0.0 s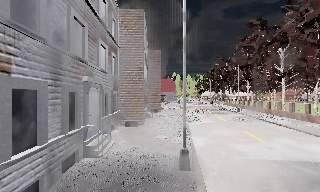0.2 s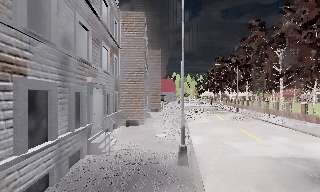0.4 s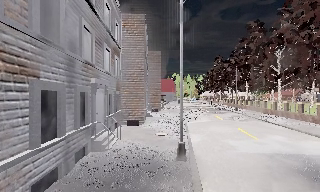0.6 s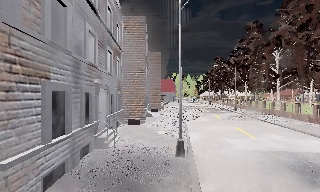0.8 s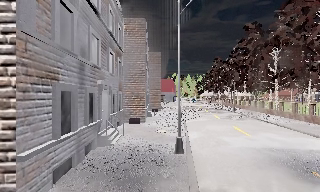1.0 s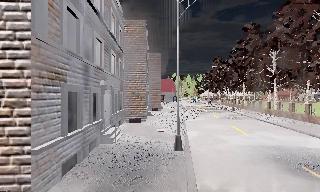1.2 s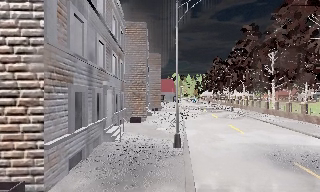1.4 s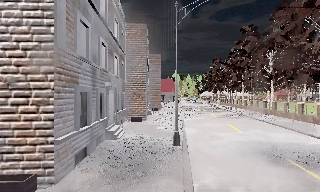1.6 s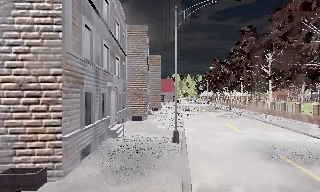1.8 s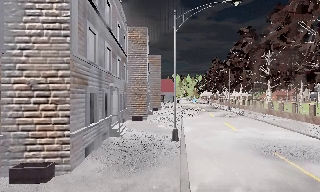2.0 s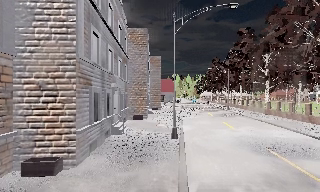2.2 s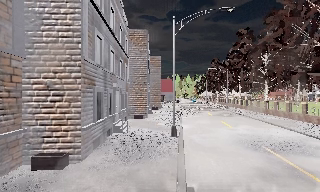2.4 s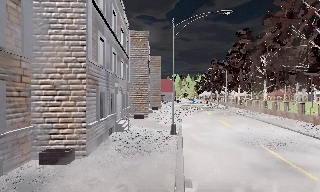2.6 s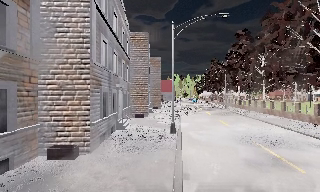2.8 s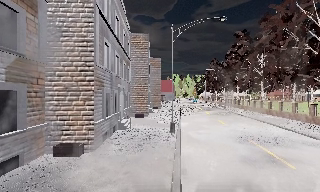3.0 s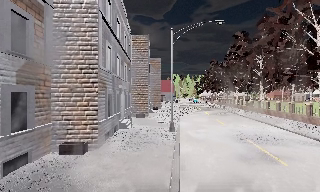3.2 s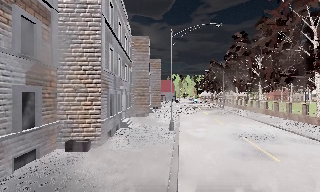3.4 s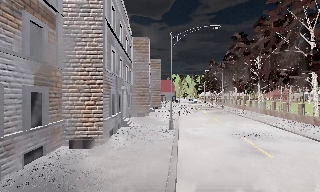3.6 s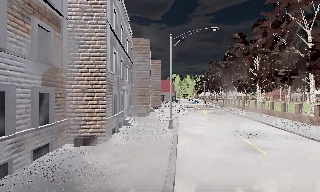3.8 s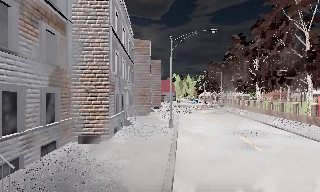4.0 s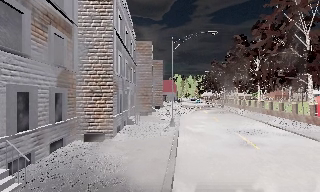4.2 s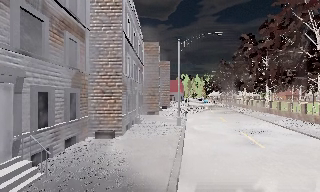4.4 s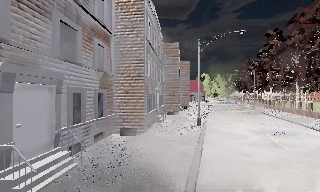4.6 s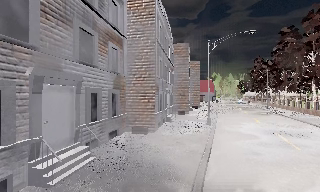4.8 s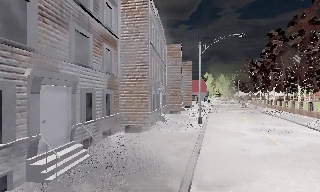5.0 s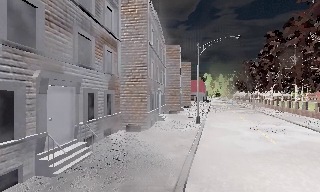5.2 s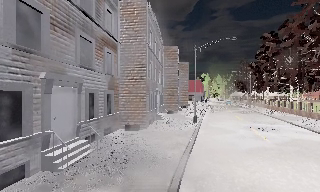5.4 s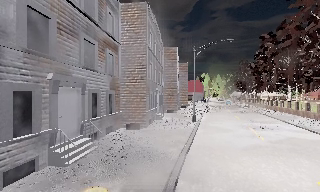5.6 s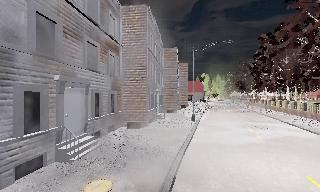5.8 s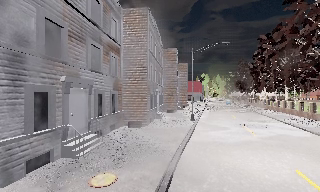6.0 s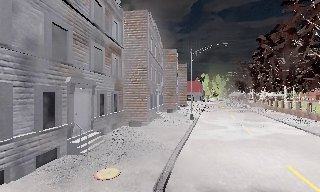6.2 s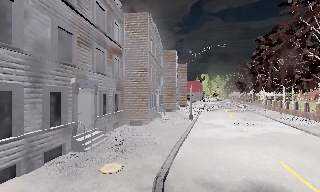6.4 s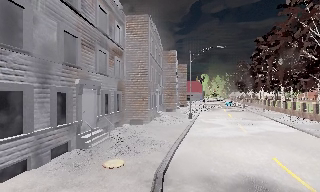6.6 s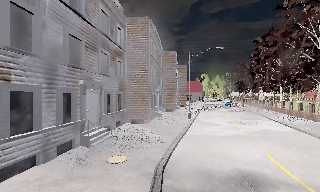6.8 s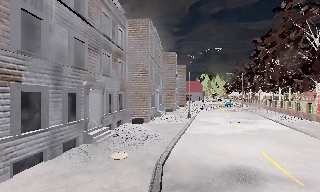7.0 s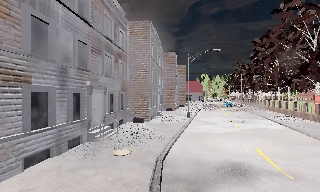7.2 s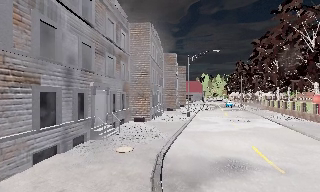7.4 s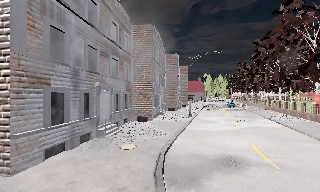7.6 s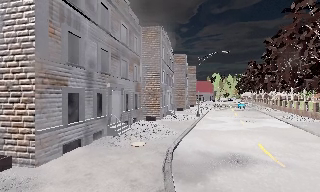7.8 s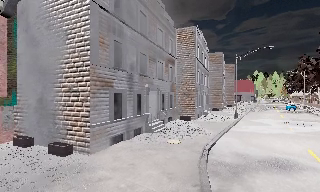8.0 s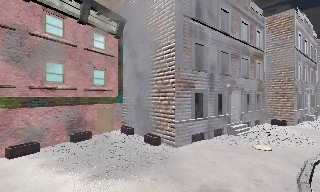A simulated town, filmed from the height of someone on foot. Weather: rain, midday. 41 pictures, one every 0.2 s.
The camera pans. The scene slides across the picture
to the right.
The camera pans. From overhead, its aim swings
counterclockwise.
0.0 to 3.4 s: The camera travels backward, about 7 m, so what stands in front gets smaller.
3.4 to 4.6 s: The camera swings to its left by about 15 degrees, and the scene slides to the right. It travels backward, about 2.5 m, so what stands in front gets smaller.
4.6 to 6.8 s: The camera travels backward, about 4.5 m, so what stands in front gets smaller.
6.8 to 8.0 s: The camera pans to its left, which is counterclockwise from overhead, by about 45 degrees. It travels backward, about 2.5 m.
The film runs backward here.
